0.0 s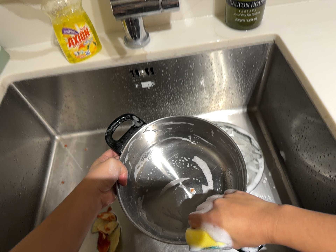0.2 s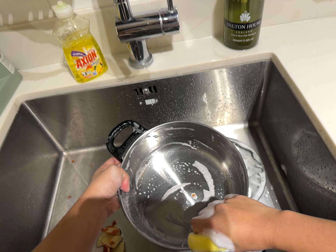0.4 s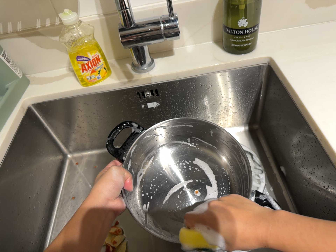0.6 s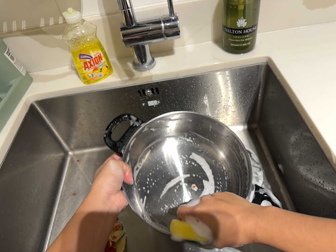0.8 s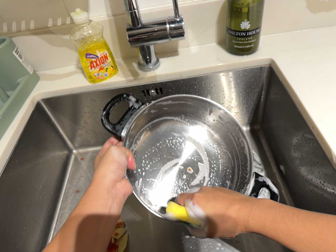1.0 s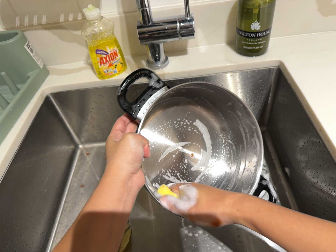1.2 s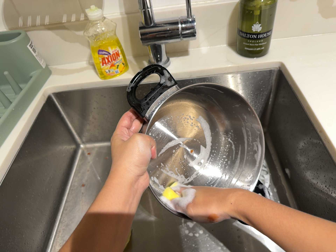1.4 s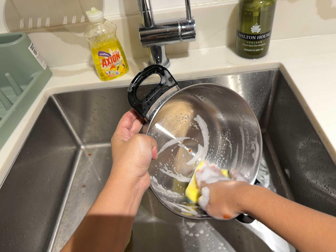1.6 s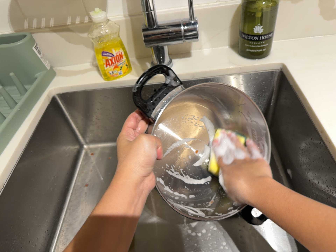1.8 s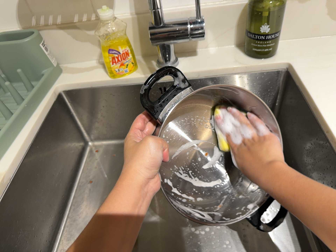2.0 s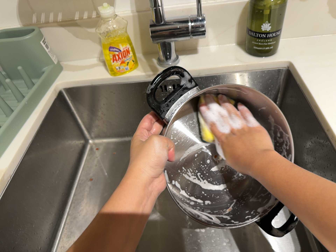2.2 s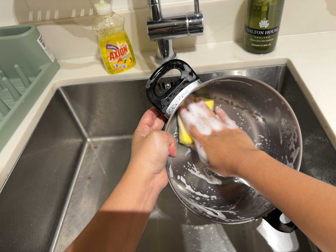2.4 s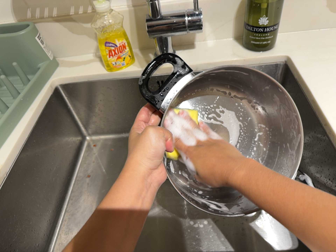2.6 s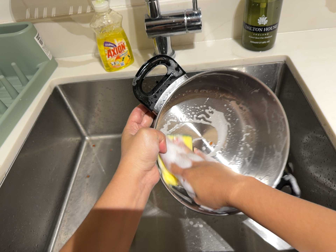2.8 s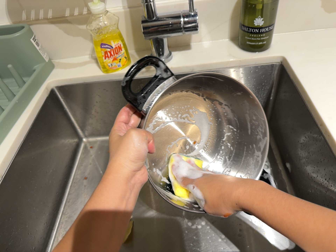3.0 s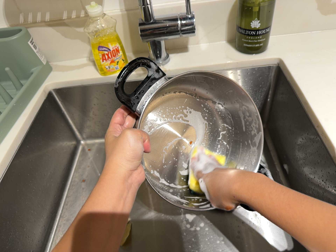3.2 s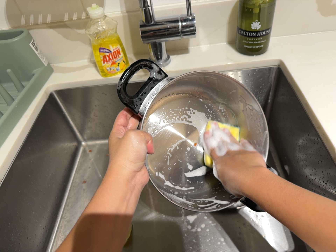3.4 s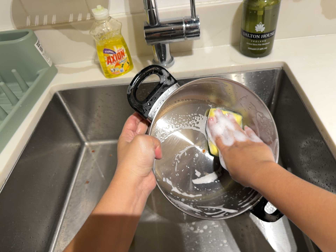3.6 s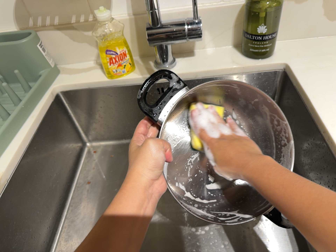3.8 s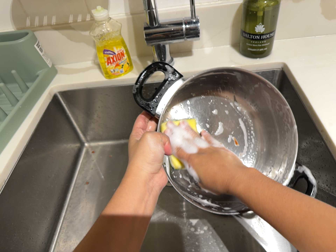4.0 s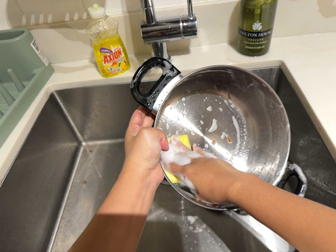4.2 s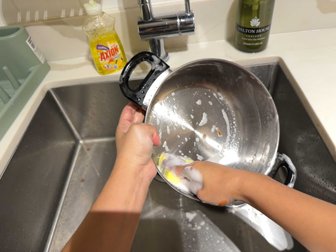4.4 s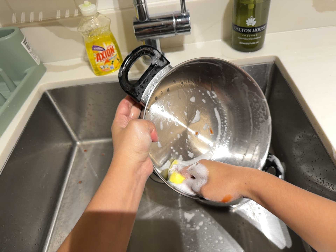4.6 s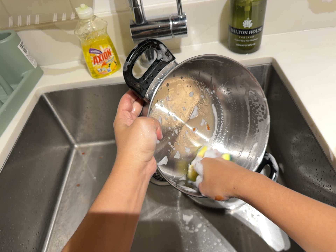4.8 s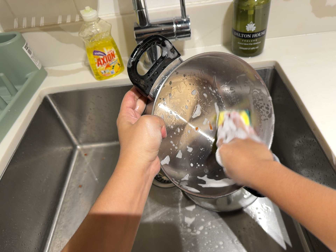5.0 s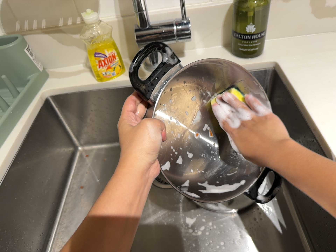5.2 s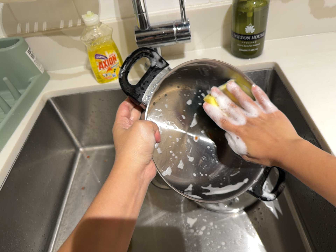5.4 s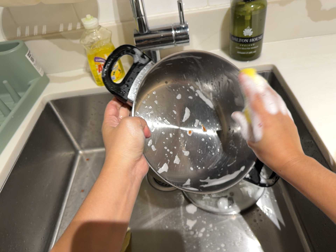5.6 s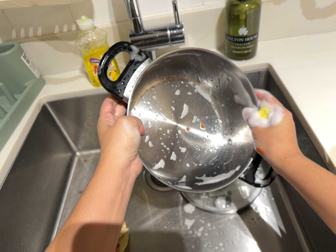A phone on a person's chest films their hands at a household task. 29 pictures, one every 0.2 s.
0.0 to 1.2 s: The camera travels backward, about 7 cm, so what stands in front gets smaller.
1.2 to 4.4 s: The camera keeps its place and its aim.
4.4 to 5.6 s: The camera shifts only a little, or ends up much as it began.
The film runs backward here.
